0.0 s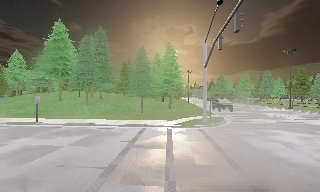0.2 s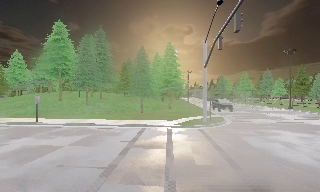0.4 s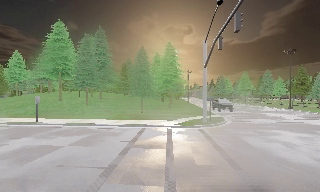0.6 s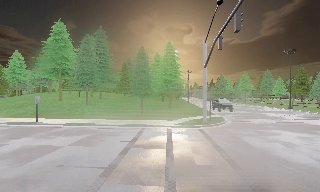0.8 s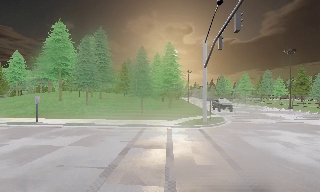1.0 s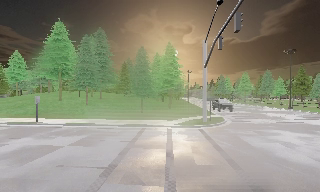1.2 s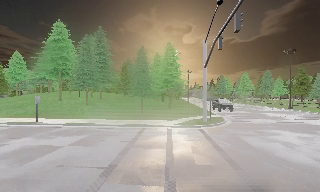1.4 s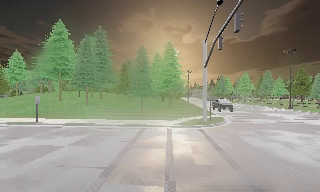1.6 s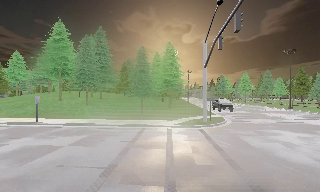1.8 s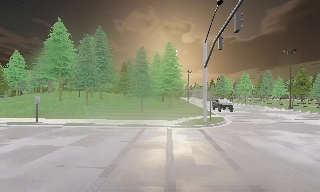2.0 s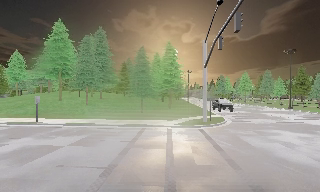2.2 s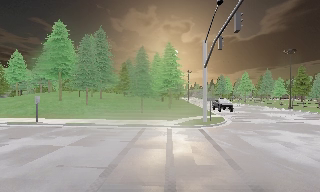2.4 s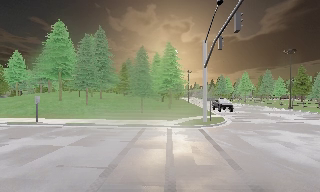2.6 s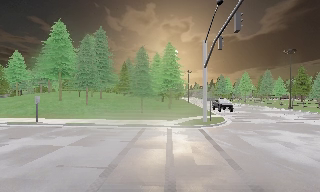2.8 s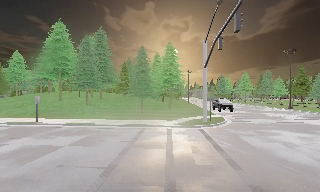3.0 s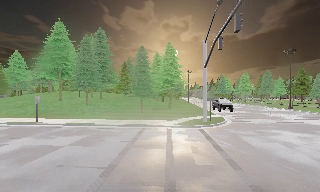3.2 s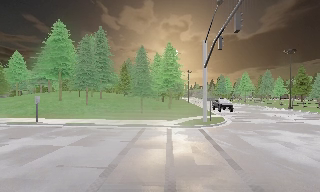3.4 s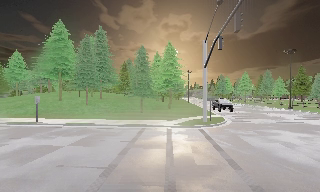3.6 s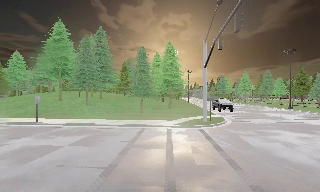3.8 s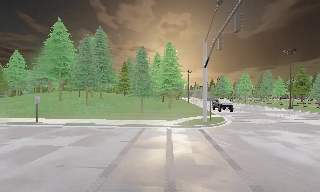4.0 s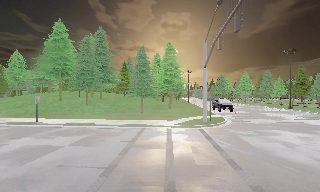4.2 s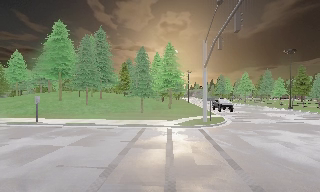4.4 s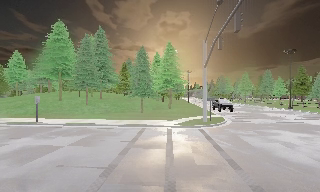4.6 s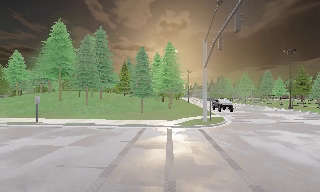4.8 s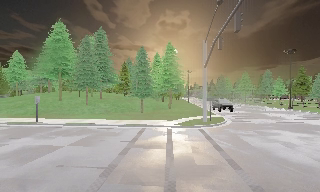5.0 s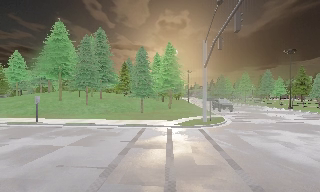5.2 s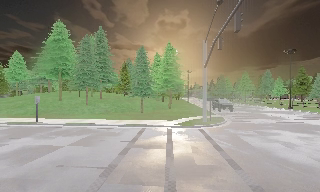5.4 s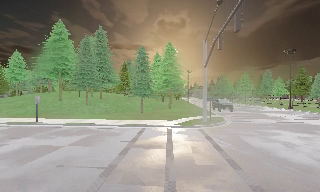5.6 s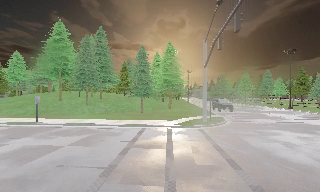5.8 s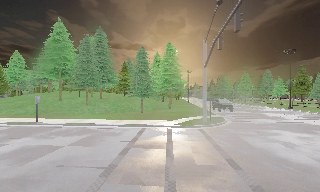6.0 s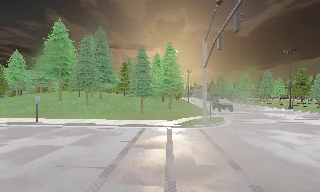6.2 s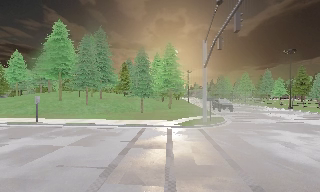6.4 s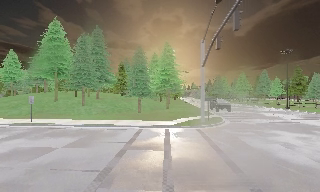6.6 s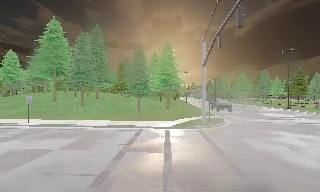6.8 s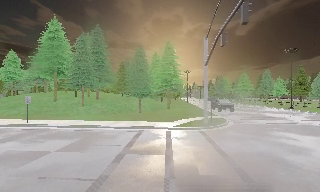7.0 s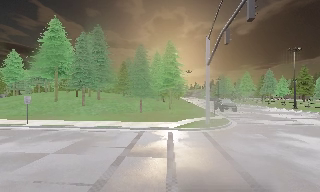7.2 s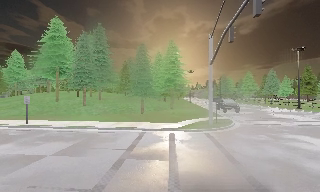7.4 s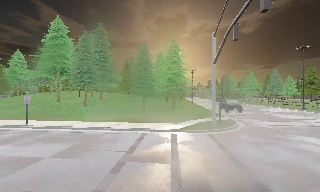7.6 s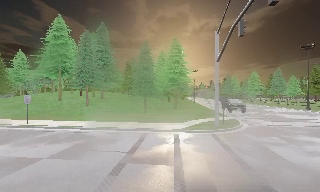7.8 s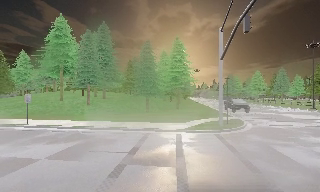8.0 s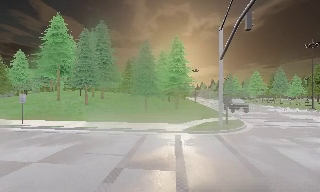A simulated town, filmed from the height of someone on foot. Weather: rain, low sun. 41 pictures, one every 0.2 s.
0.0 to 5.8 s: The camera keeps its place and its aim.
5.8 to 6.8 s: The camera travels forward, about 1 m, so what stands in front looms larger. It gains speed.
6.8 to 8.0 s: The camera travels forward, about 2 m, so what stands in front looms larger.
The film runs forward here.
